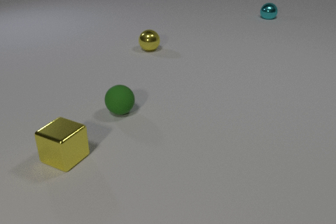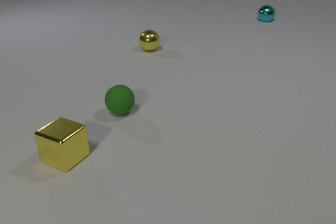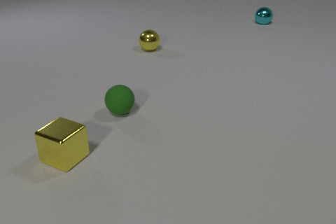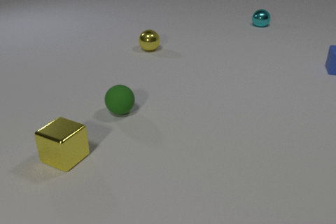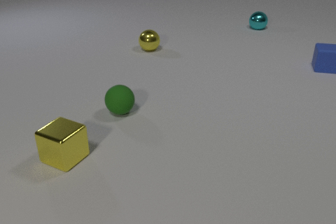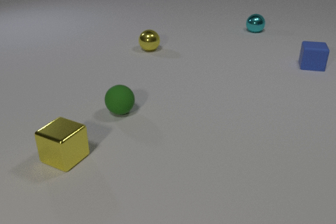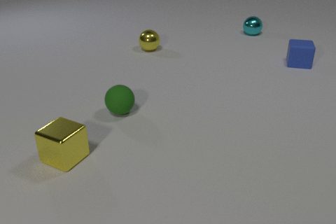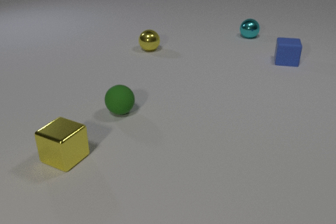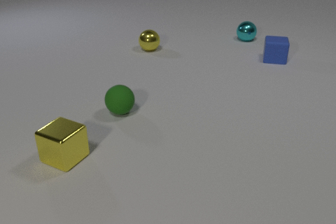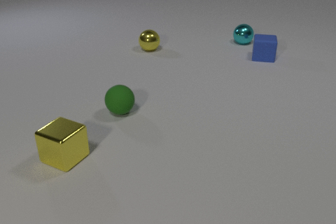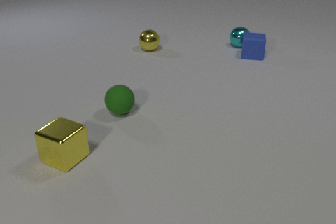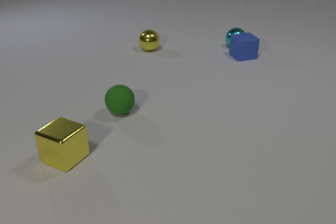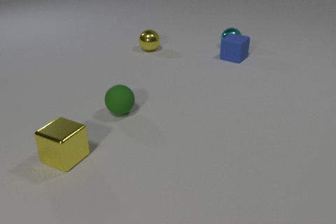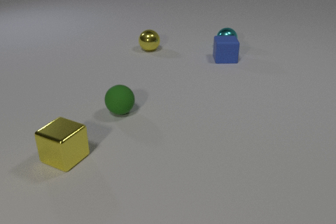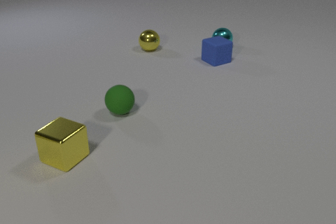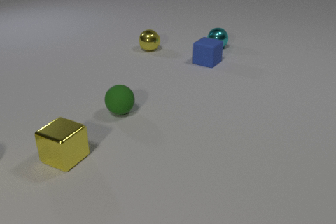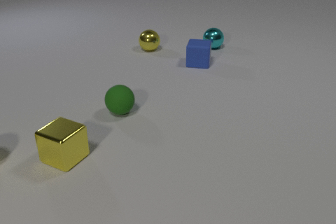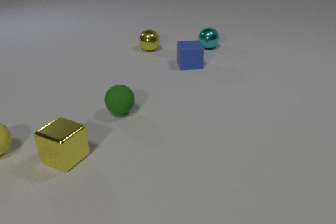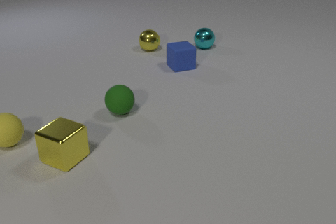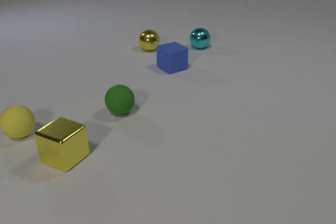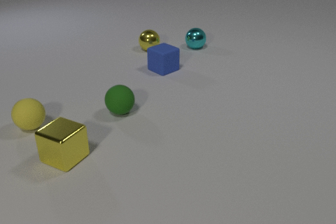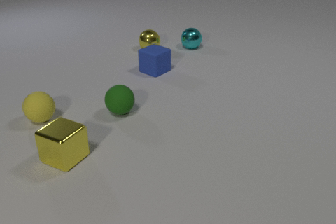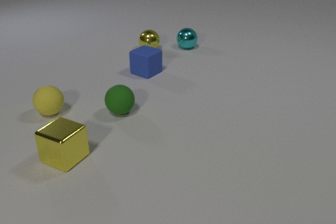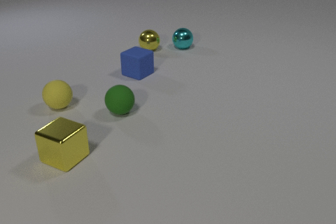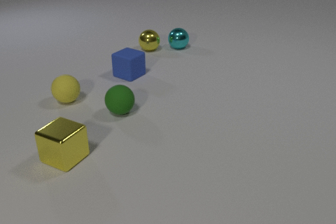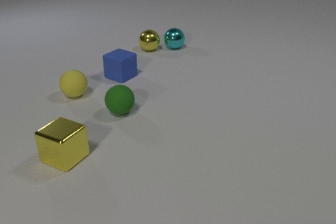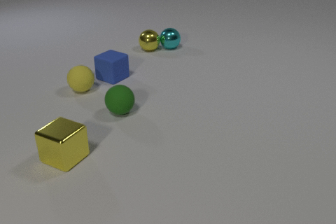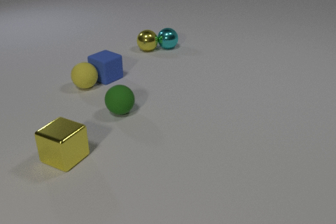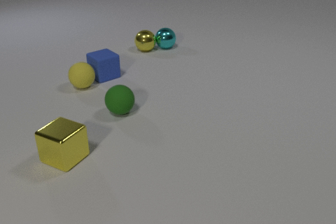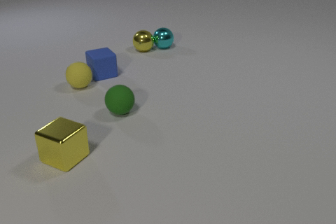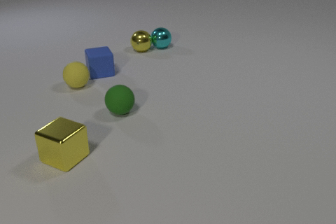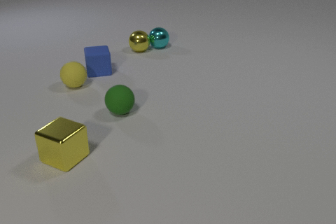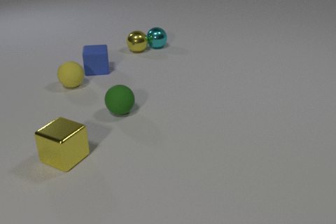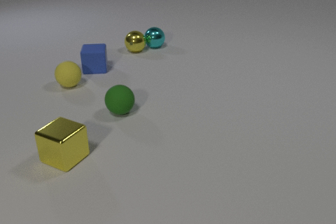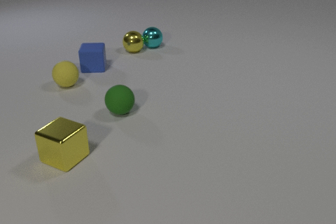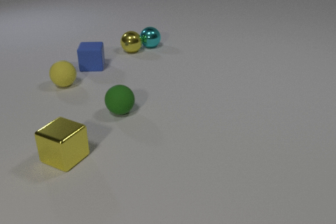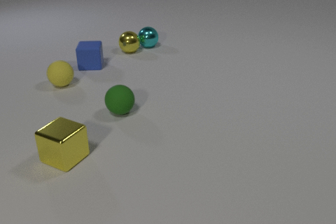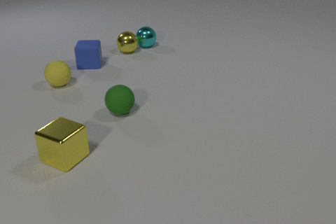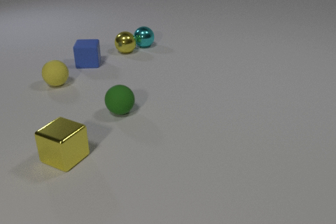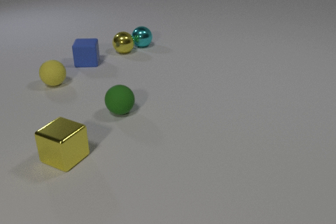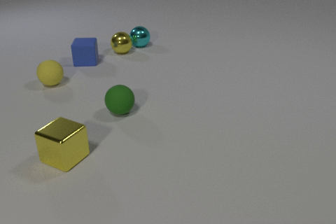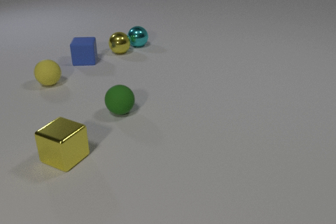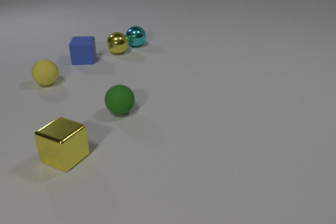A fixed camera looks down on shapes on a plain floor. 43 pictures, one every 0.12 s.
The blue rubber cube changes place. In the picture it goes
to the left.
The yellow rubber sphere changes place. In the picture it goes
away from the camera.
0.00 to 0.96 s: The blue rubber cube comes in at the right edge, slides to the left. The cyan metal sphere rolls toward the camera.
0.96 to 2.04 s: The blue rubber cube slides to the left. The cyan metal sphere rolls to the left and toward the camera. The yellow rubber sphere comes in at the left edge, rolls to the right and away from the camera. The blue rubber cube and the cyan metal sphere collide.
2.04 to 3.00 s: The blue rubber cube slides to the left. The cyan metal sphere rolls to the left. The yellow rubber sphere rolls away from the camera and to the right.
3.00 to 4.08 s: The blue rubber cube slides to the left and away from the camera. The cyan metal sphere rolls to the left. The yellow metal sphere rolls to the left. The yellow rubber sphere rolls away from the camera. The cyan metal sphere and the yellow metal sphere collide. The blue rubber cube and the yellow rubber sphere collide.
4.08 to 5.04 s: The blue rubber cube slides away from the camera and to the left. The cyan metal sphere rolls to the left. The yellow metal sphere rolls to the left. The yellow rubber sphere rolls to the left and away from the camera.
How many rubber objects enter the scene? 2.
What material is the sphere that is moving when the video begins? metal.
How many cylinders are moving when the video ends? 0.
